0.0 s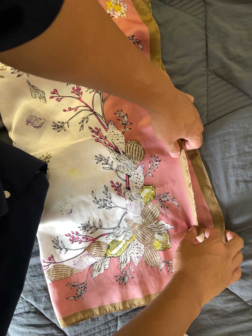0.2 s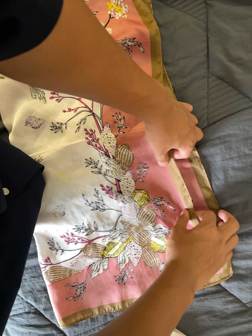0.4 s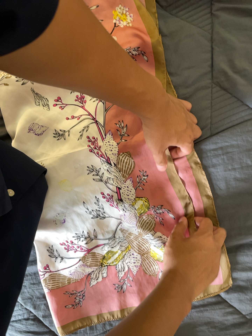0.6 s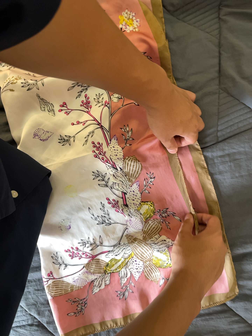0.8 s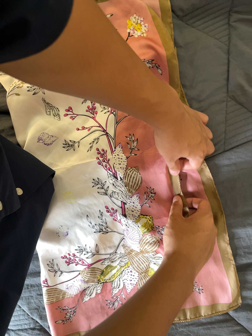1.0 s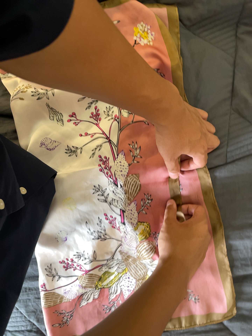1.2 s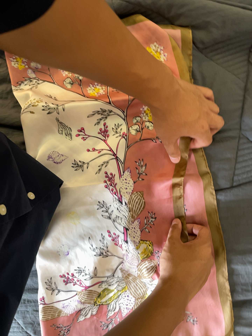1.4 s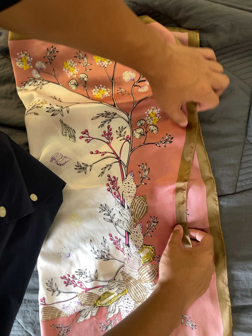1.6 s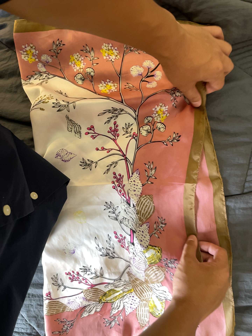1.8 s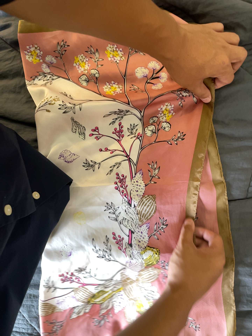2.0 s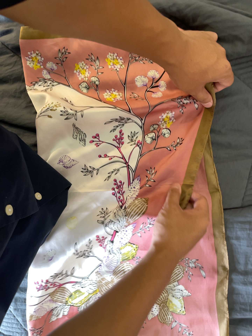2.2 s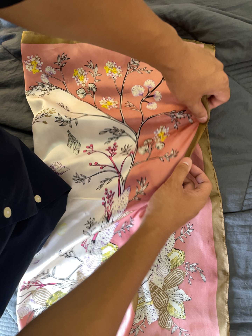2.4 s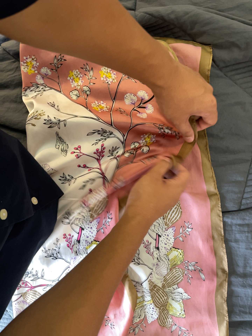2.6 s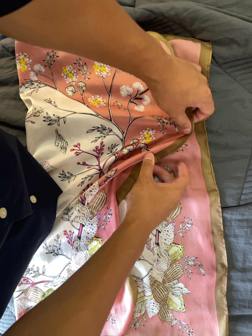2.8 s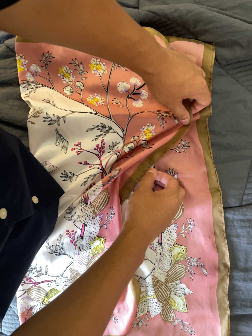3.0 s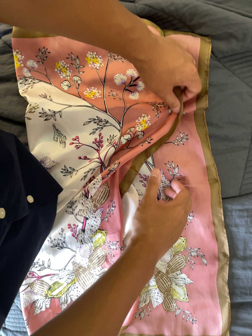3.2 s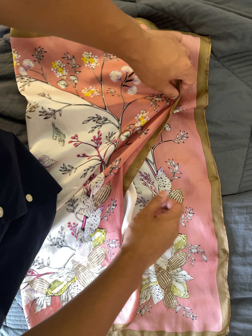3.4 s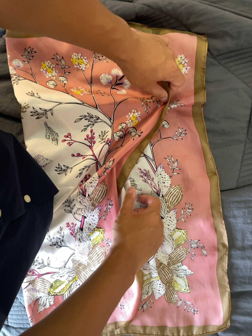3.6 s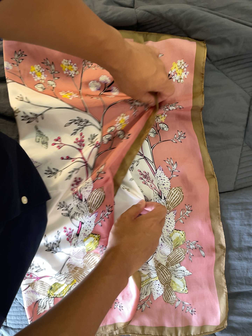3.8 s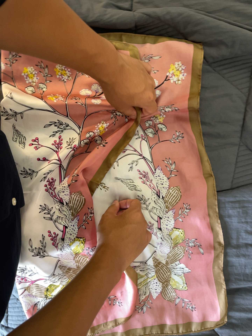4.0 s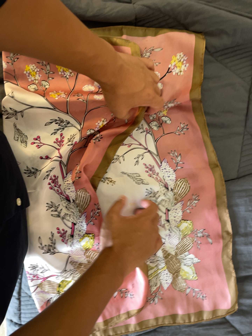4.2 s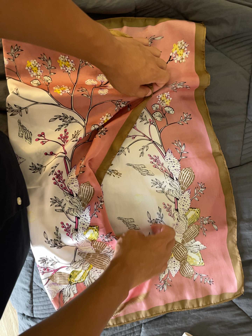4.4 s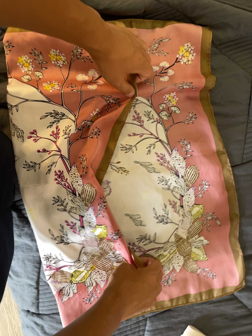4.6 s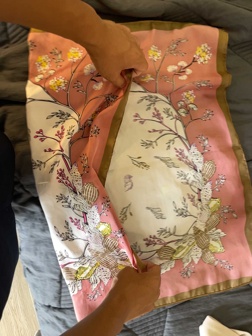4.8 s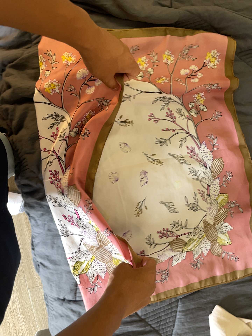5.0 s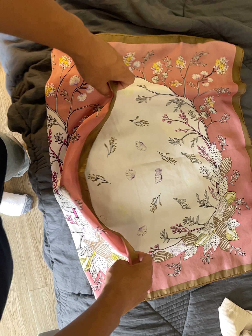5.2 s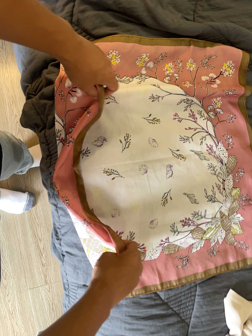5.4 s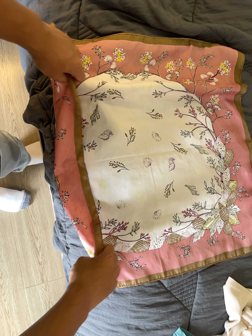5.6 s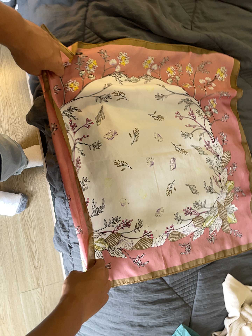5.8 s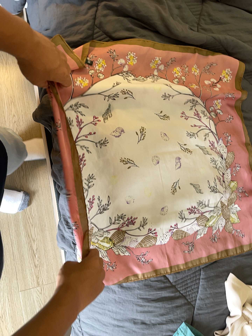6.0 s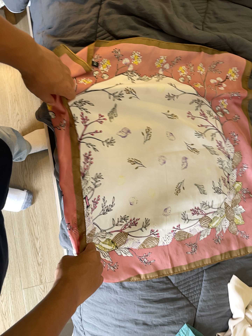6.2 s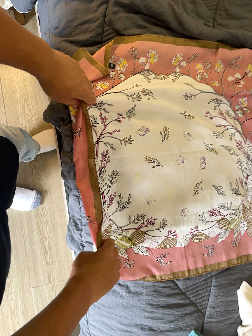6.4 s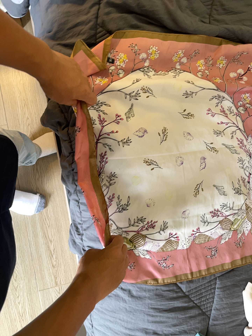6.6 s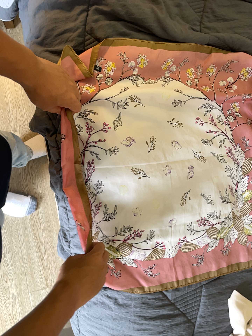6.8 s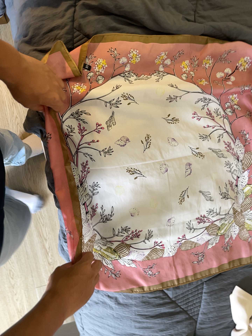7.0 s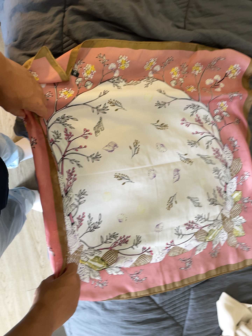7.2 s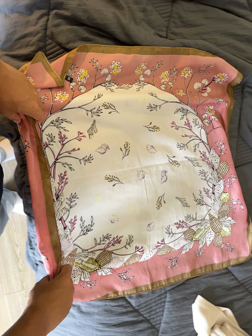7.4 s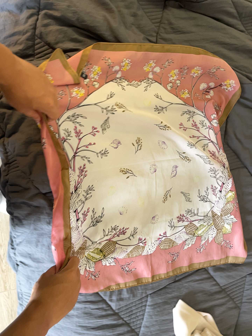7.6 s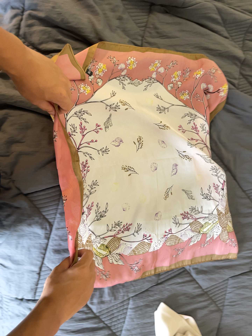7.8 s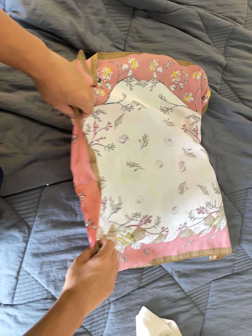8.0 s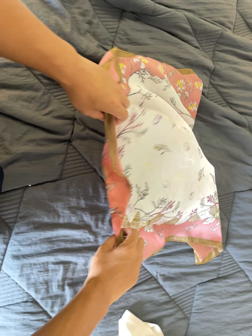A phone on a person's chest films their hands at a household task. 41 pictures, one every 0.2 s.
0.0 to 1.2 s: The camera travels toward the top of its view, about 10 cm, so close, fixed things drift downward. It rolls about its line of sight by about 10 degrees, and the scene rotates clockwise.
1.2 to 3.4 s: The camera travels to its left, about 6 cm.
3.4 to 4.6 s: The camera travels to its left and backward, about 16 cm.
4.6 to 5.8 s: The camera pans to its right by about 15 degrees. It travels to its left, backward and toward the bottom of its view, about 34 cm.
5.8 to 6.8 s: The camera travels toward the top of its view and to its right, about 12 cm.
6.8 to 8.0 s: The scene slides to the left, as the camera pans about 10 degrees to its right. It travels to its right, about 14 cm, so close, fixed things drift to the left.
The film runs backward here.
